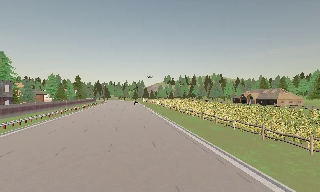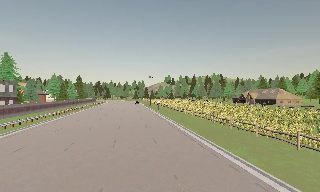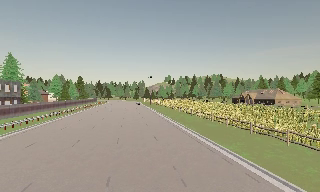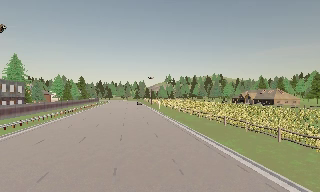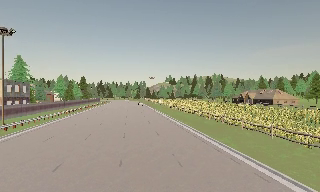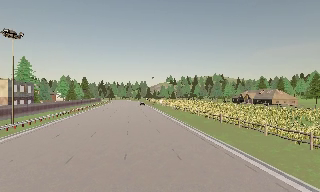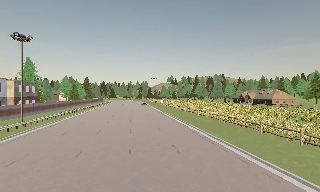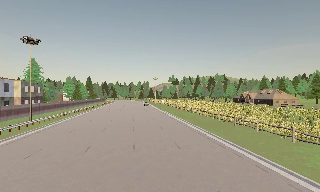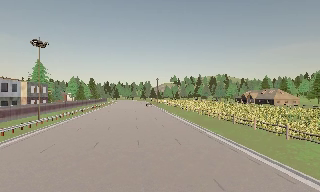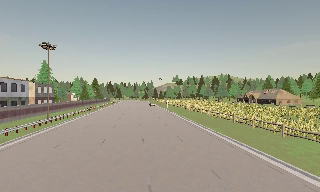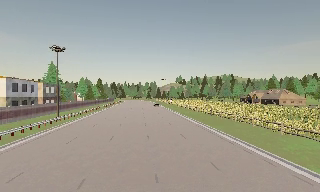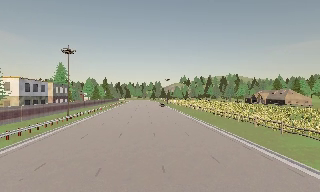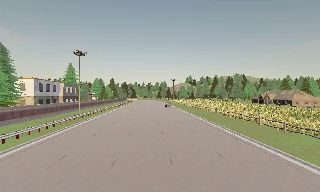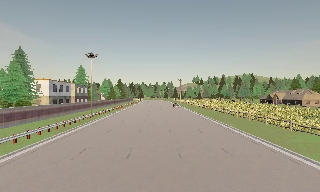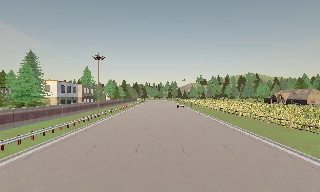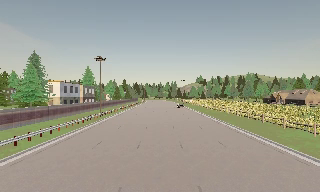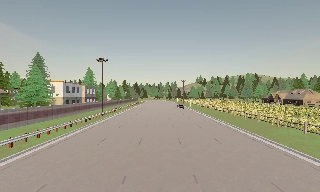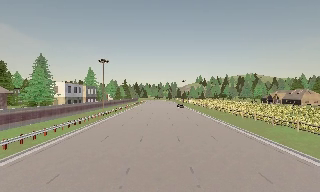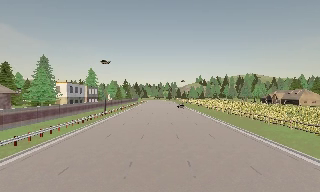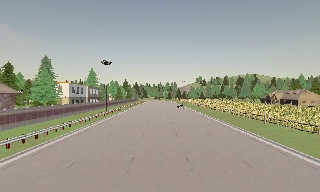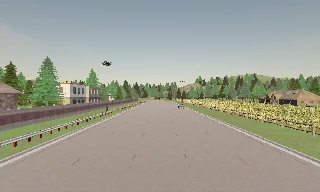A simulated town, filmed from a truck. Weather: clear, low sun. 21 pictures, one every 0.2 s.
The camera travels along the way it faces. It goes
backward.
0.0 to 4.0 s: The camera pans to its left, which is counterclockwise from overhead, by about 10 degrees. It travels backward, about 19 m, so what stands in front gets smaller.
The film runs backward here.
